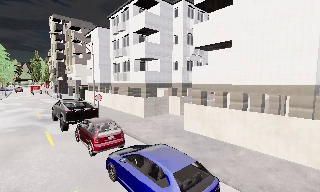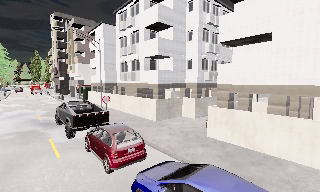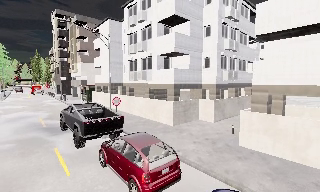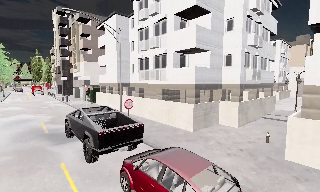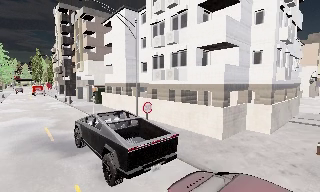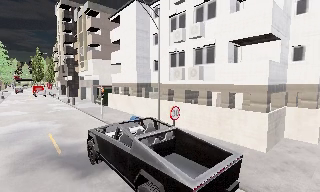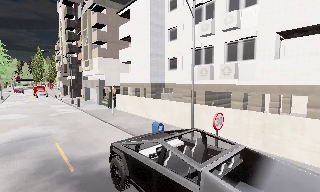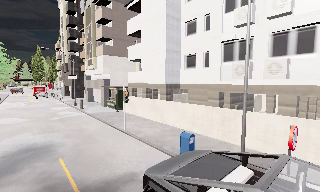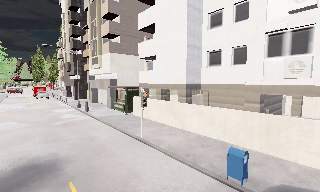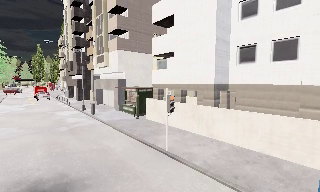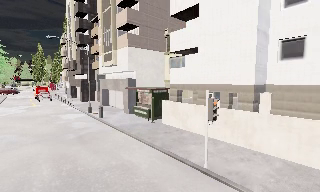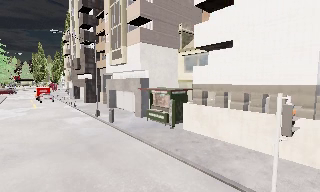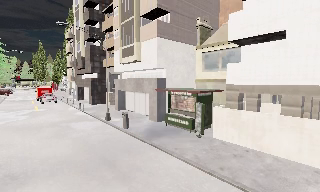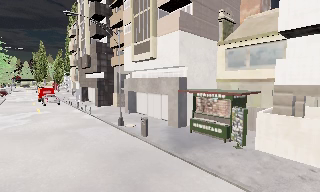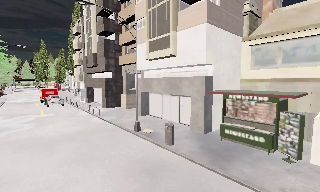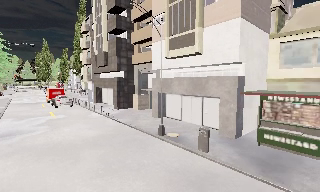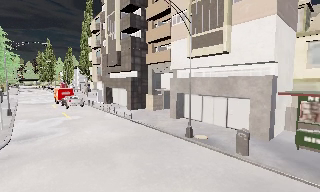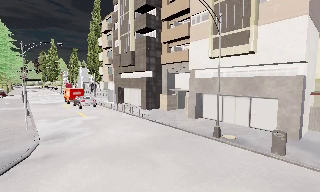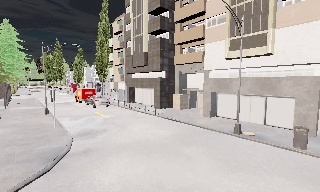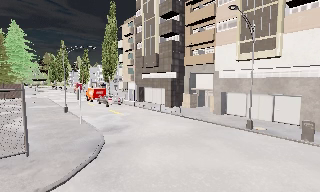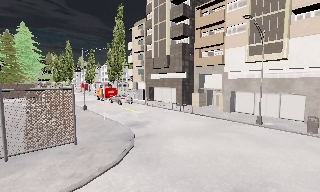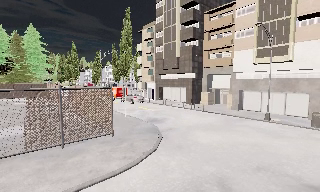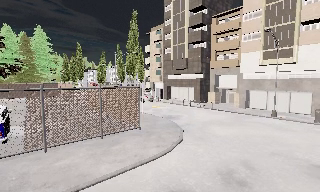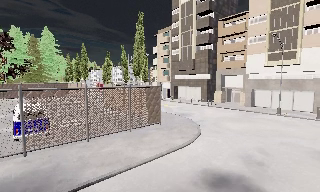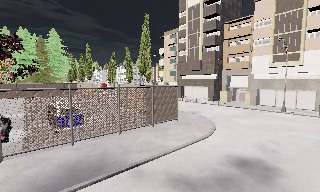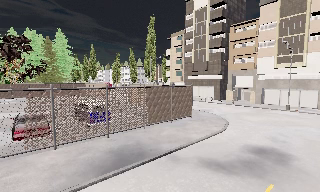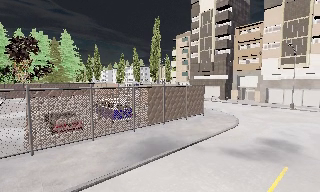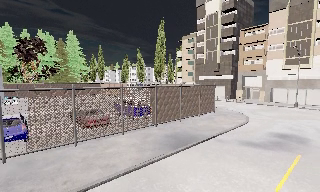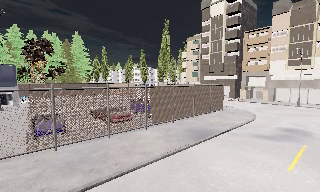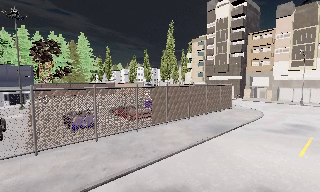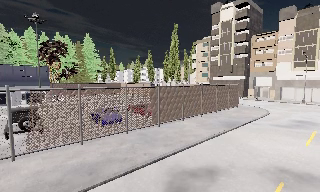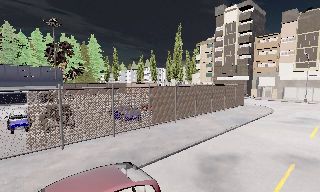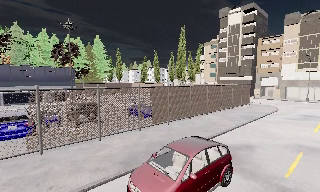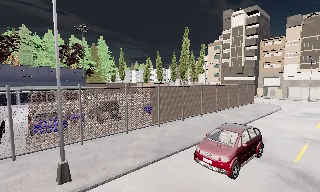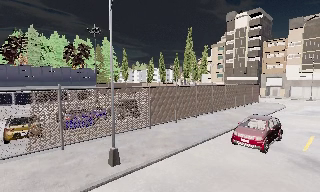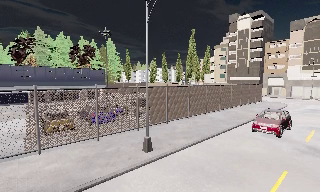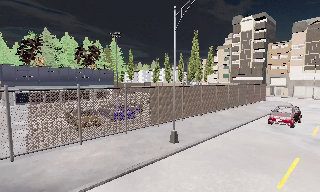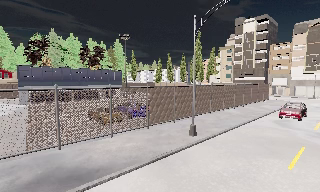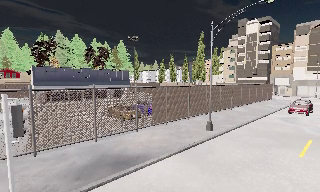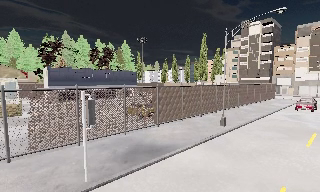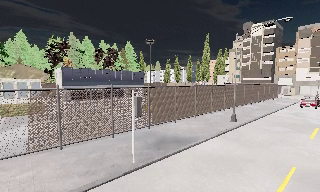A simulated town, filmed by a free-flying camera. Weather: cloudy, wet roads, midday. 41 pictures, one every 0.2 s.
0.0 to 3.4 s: The camera travels to its left and forward, about 35 m, so close, fixed things drift to the right.
3.4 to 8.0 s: The camera travels to its left and backward, about 45 m, so close, fixed things drift to the right.
The film runs backward here.
